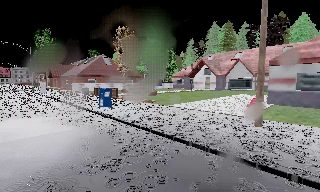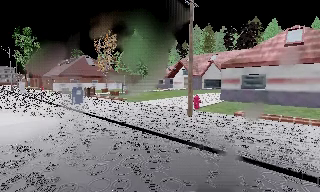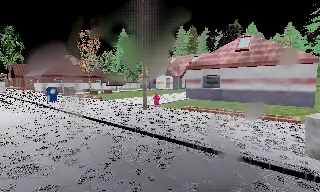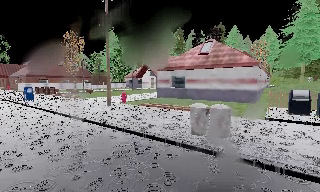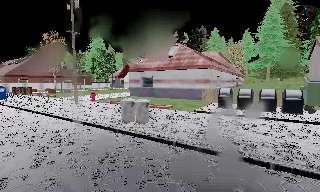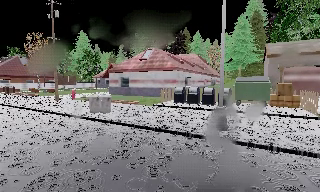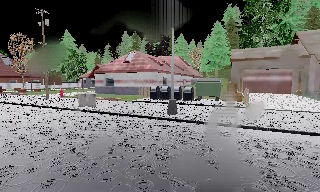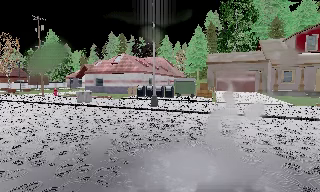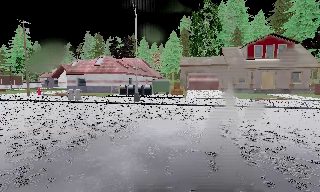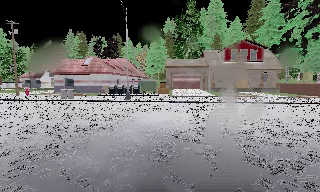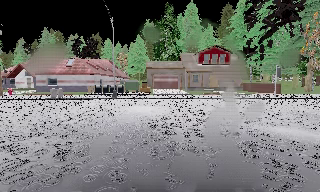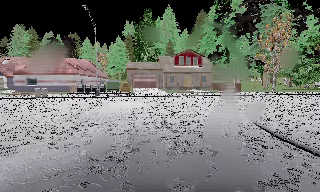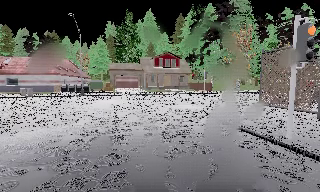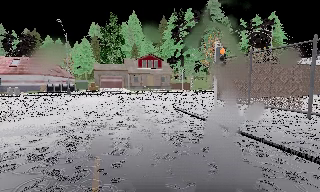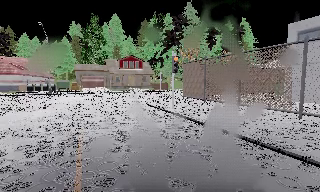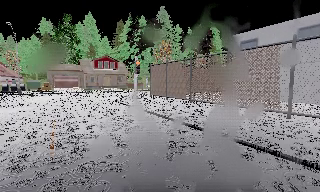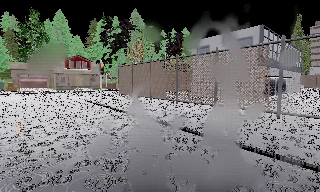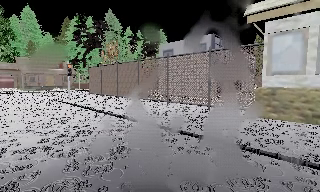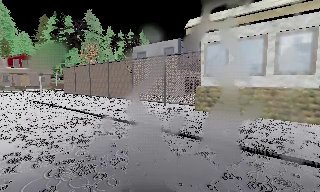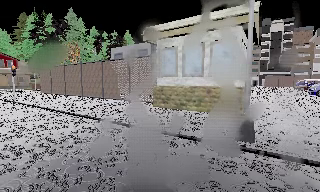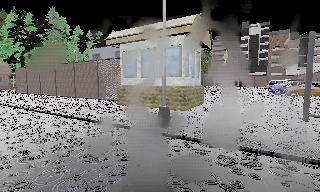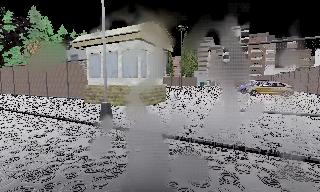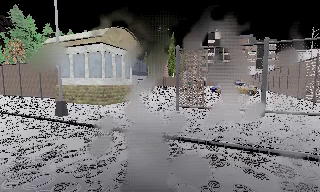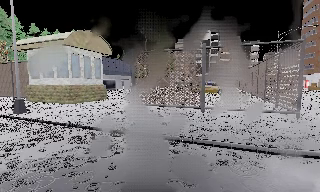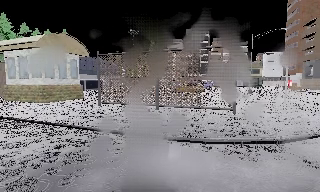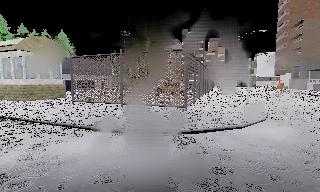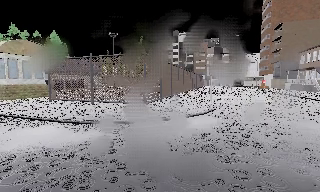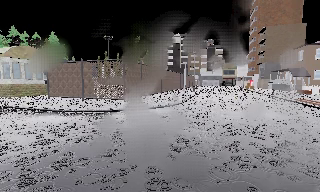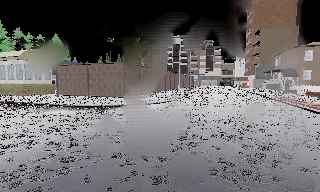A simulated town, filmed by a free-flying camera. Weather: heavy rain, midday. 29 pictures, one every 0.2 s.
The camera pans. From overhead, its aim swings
clockwise.
The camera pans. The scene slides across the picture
to the left.
0.0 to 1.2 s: The camera swings to its right by about 20 degrees, and the scene slides to the left. It travels backward and to its right, about 14 m, so what stands in front gets smaller.
1.2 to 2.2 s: The camera swings to its right by about 30 degrees, and the scene slides to the left. It travels backward, about 11 m.
2.2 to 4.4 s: The camera pans to its right, which is clockwise from overhead, by about 60 degrees. It travels backward and to its right, about 20 m.
4.4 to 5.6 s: The camera travels to its right and backward, about 13 m, so close, fixed things drift to the left.
The film runs backward here.
